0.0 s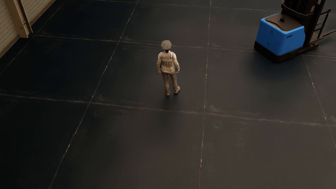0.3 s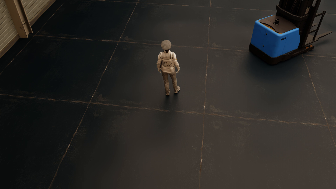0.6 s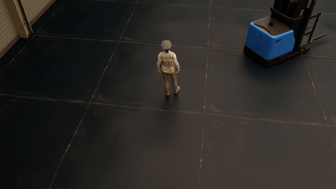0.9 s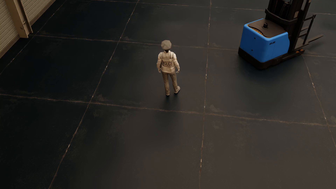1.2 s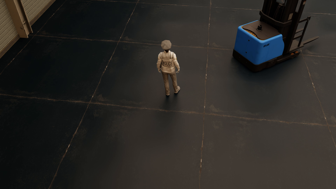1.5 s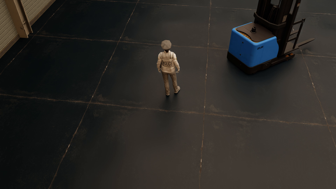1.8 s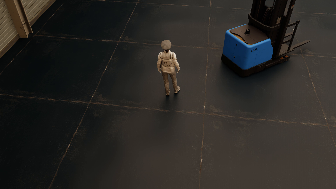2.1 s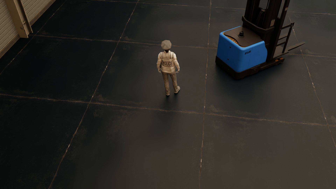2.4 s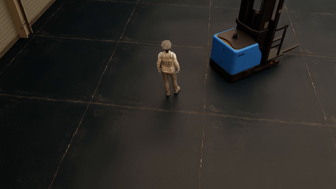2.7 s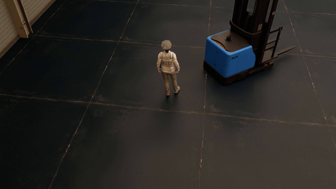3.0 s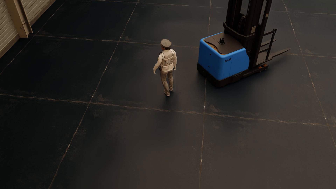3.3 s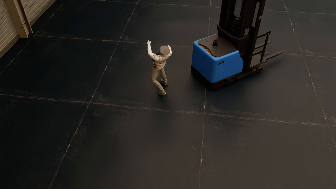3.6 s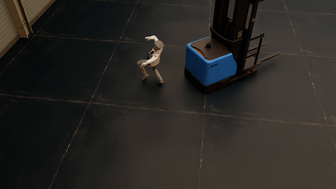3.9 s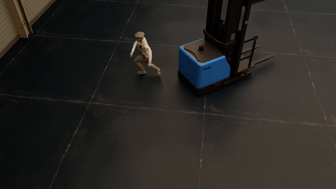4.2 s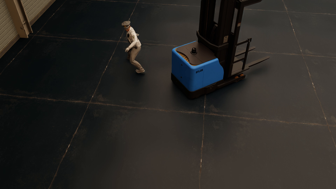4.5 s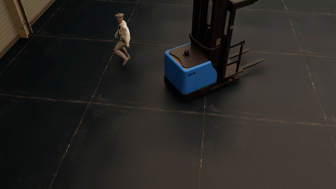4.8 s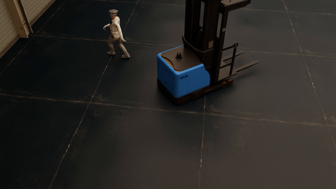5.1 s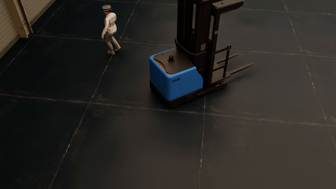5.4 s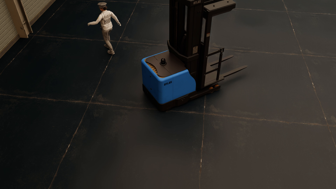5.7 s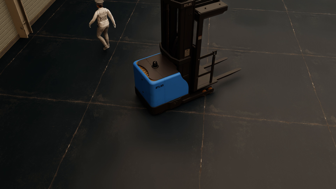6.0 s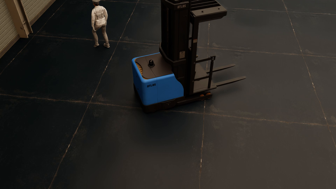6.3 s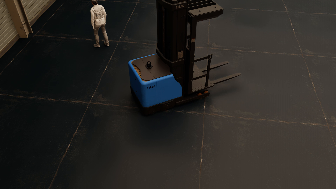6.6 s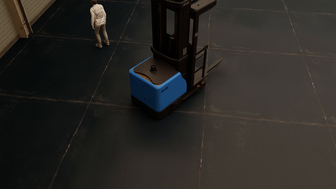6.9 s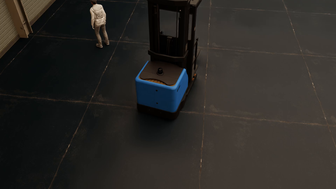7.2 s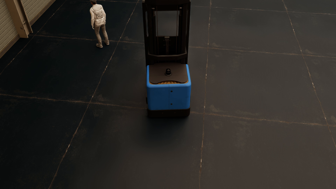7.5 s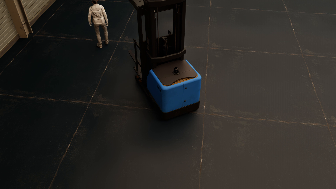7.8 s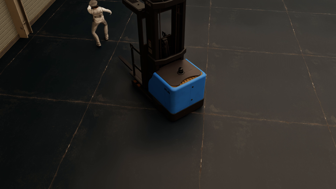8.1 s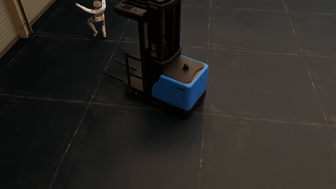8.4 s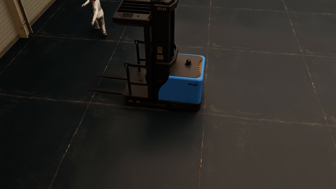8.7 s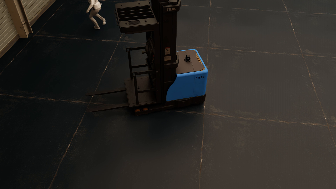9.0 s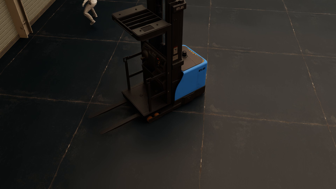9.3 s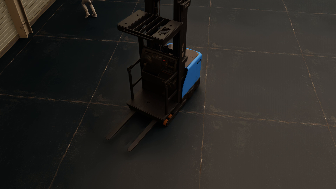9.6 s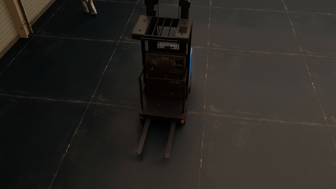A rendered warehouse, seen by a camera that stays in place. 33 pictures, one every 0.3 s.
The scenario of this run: Near miss between a forklift and a person.
